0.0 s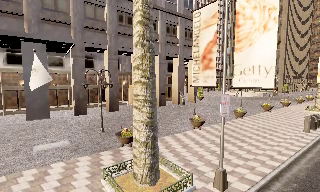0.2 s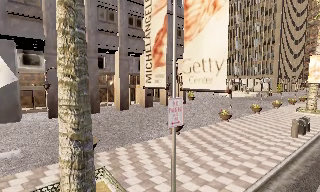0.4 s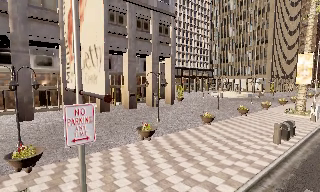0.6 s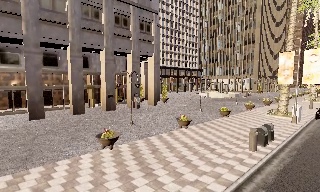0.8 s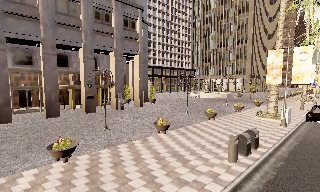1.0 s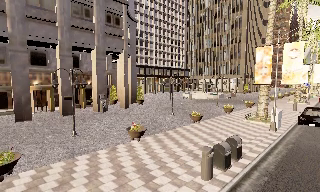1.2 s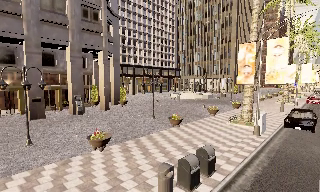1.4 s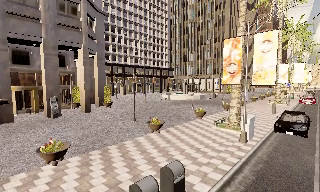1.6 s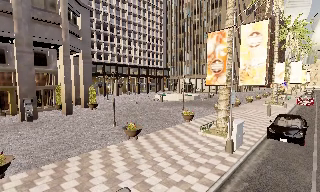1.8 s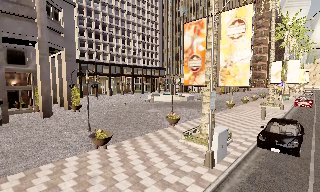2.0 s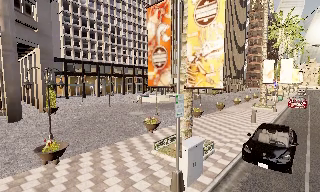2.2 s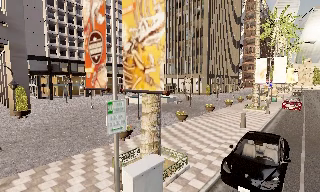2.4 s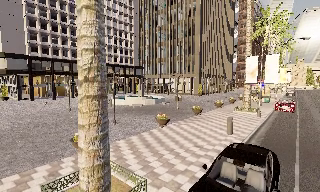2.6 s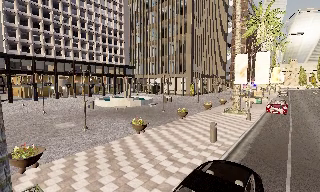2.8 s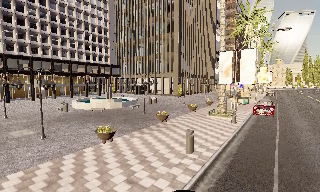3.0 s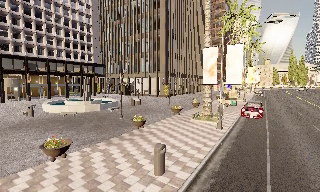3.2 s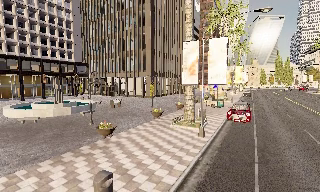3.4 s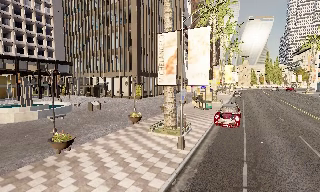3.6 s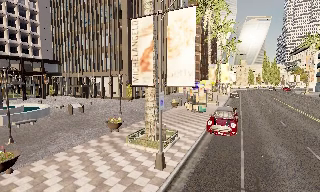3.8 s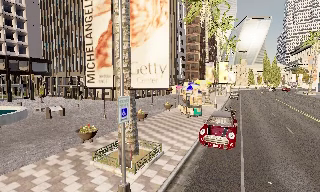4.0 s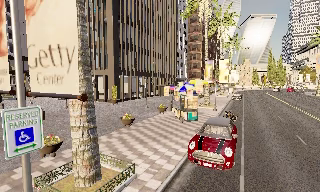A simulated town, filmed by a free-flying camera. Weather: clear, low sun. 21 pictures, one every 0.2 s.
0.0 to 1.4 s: The scene slides to the left, as the camera pans about 10 degrees to its right. It travels to its right and forward, about 14 m, so close, fixed things drift to the left.
1.4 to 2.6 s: The camera travels forward and to its right, about 13 m, so what stands in front looms larger.
2.6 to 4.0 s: The scene slides to the left, as the camera pans about 10 degrees to its right. It travels forward and to its right, about 16 m, so what stands in front looms larger.
The film runs backward here.
